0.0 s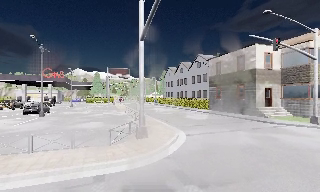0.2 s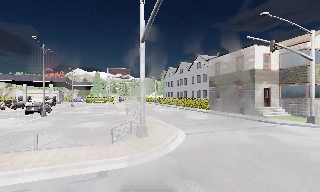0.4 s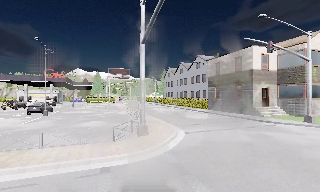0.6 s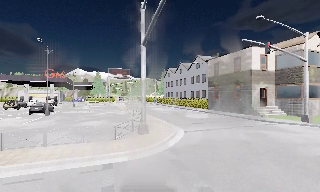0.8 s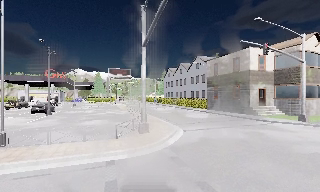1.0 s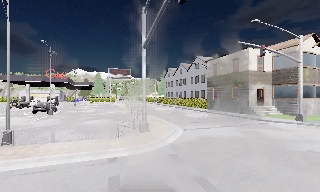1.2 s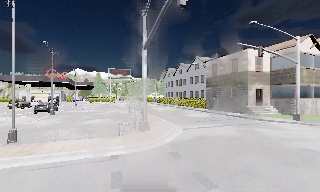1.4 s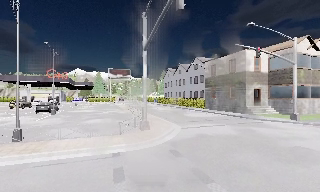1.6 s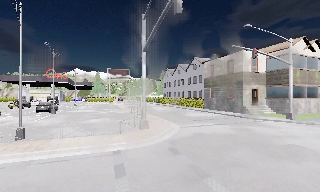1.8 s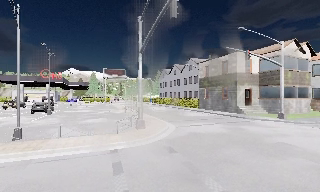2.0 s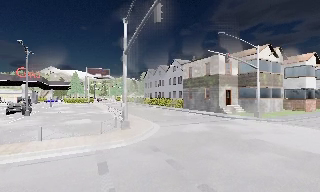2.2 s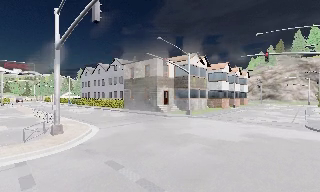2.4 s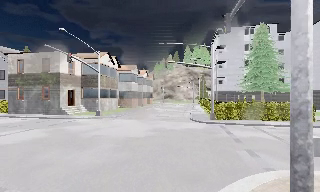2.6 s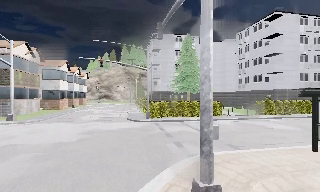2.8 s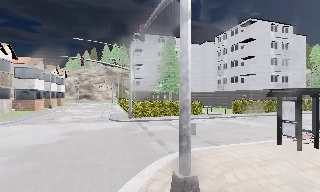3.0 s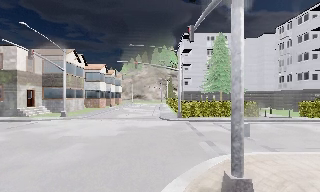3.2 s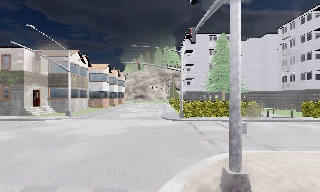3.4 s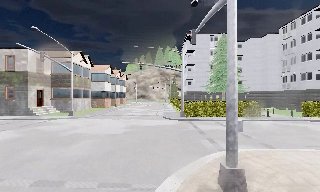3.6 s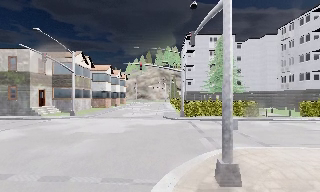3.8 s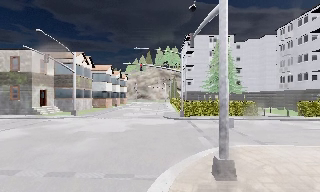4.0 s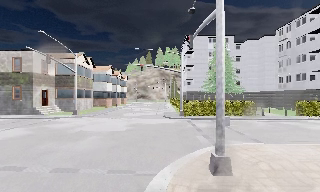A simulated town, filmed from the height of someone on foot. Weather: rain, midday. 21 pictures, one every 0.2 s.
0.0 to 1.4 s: The camera travels backward, about 2 m, so what stands in front gets smaller.
1.4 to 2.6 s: The camera swings to its right by about 80 degrees, and the scene slides to the left. It travels backward, about 1.5 m.
2.6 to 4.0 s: The camera pans to its left, which is counterclockwise from overhead, by about 10 degrees. It travels backward, about 2 m, so what stands in front gets smaller.
The film runs backward here.
